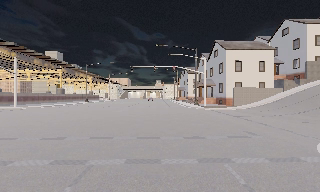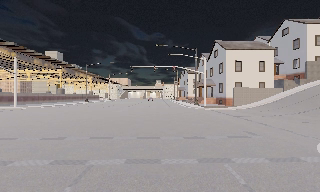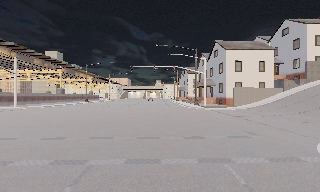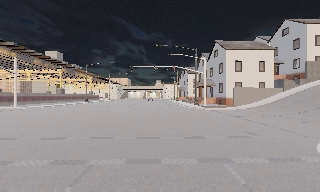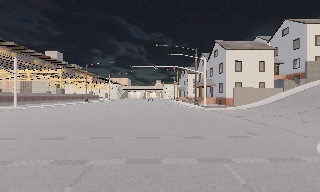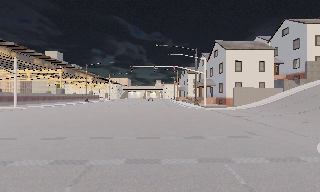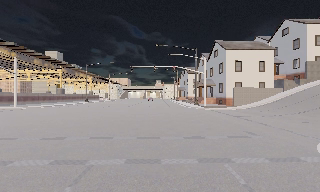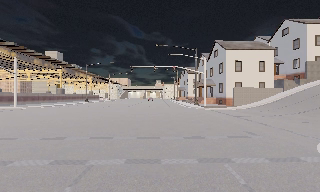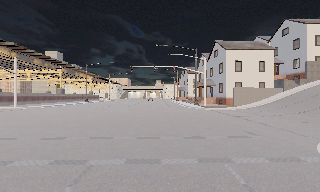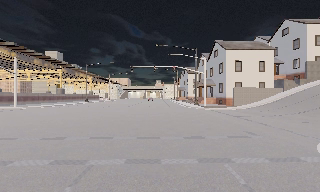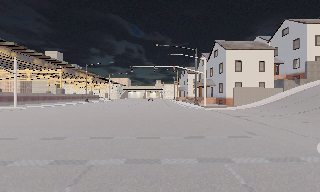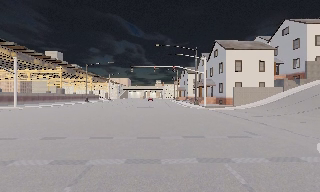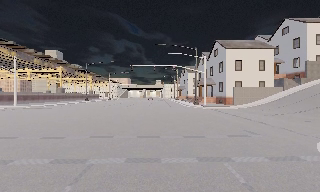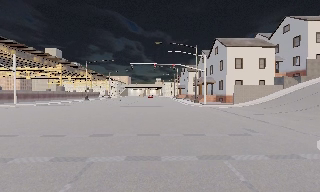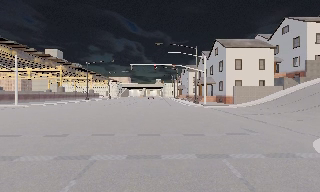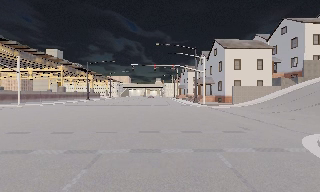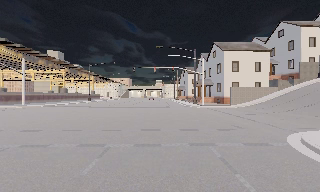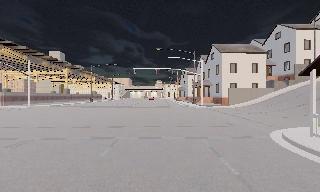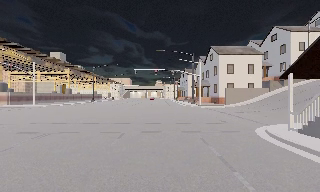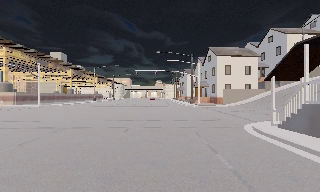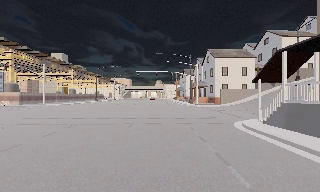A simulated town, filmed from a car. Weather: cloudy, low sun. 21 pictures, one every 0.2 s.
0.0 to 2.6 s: The camera keeps its place and its aim.
2.6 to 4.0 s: The camera travels backward, about 6 m, so what stands in front gets smaller. It gains speed.
The film runs backward here.
